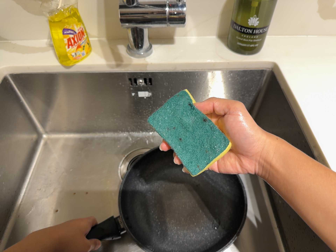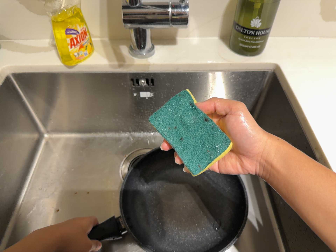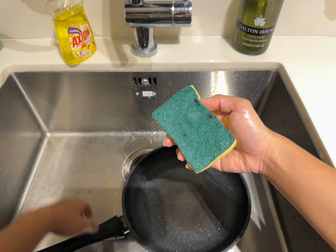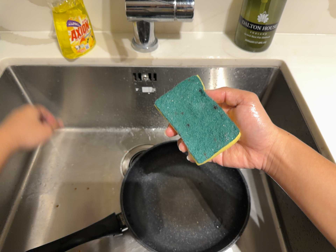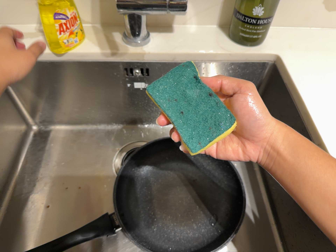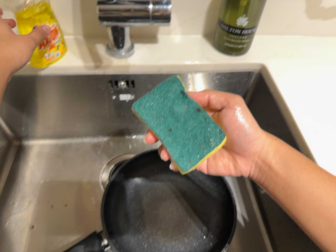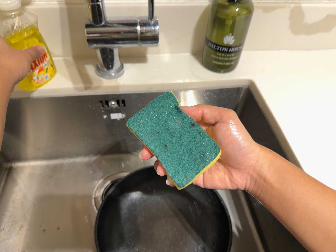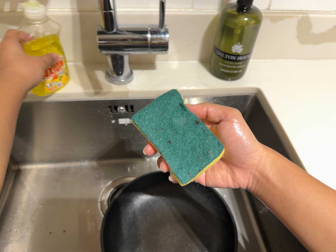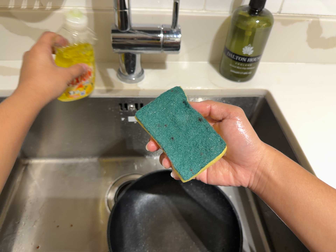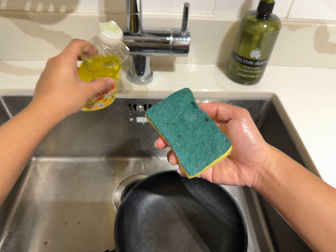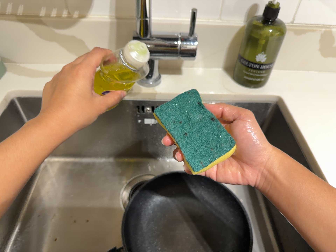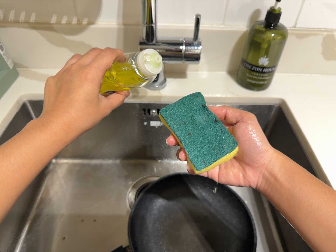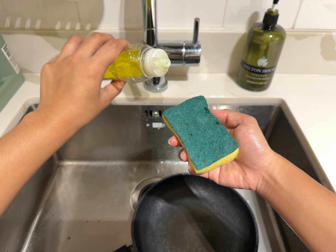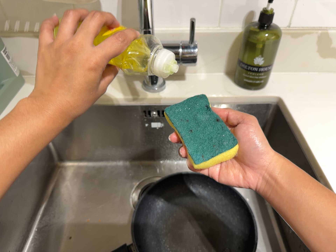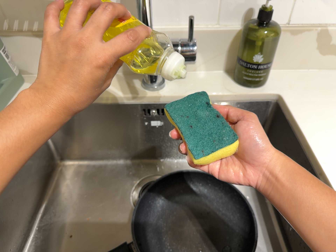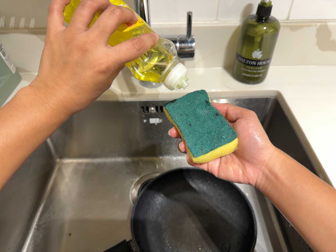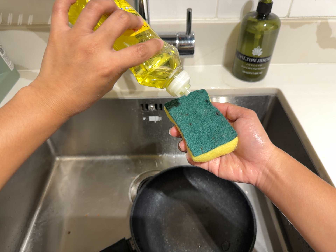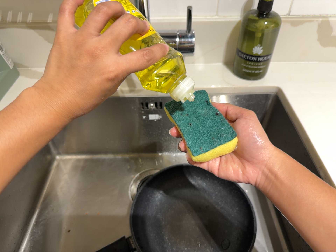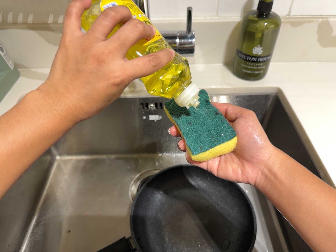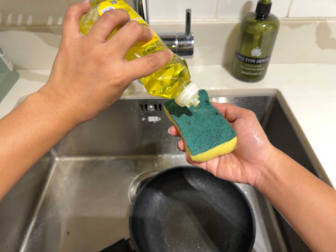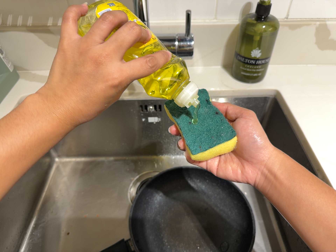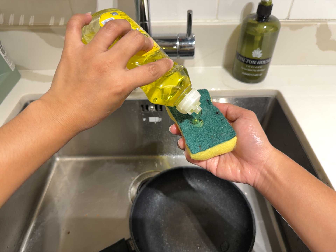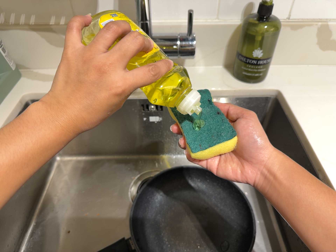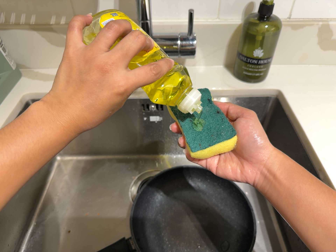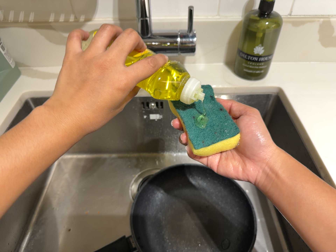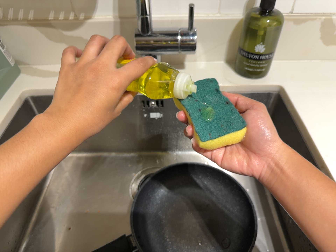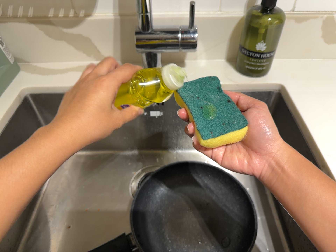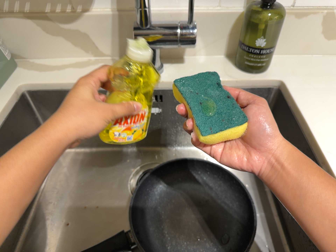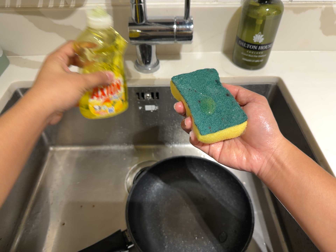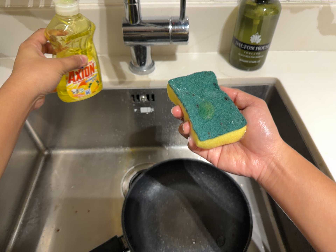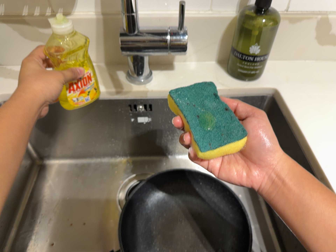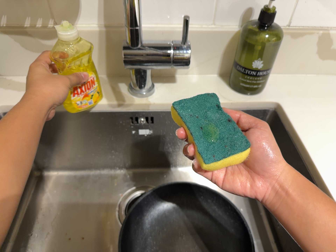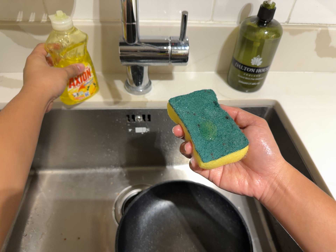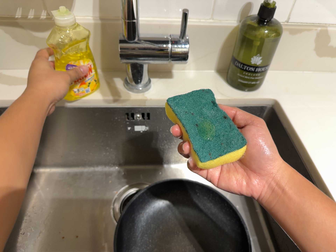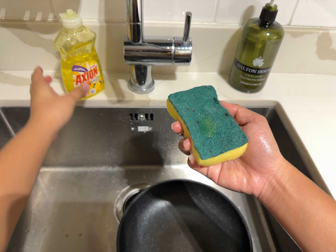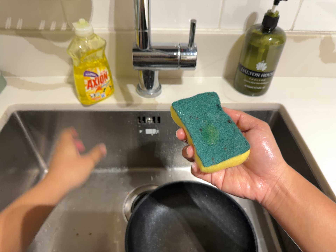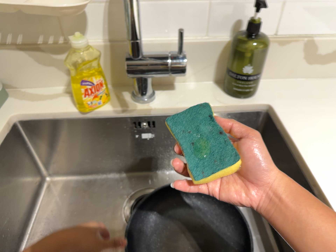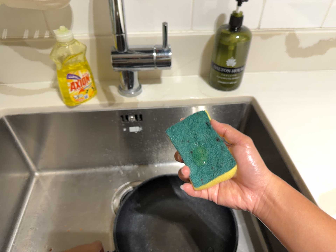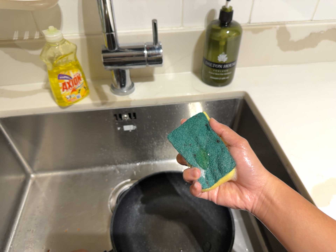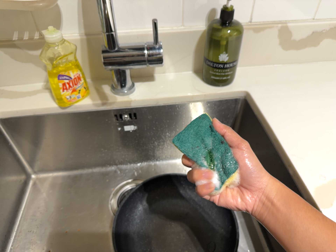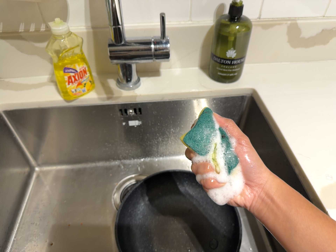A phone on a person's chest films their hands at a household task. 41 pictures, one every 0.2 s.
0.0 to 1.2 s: The camera shifts only a little, or ends up much as it began.
1.2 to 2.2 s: The camera travels backward, about 6 cm, so what stands in front gets smaller.
2.2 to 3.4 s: The camera shifts only a little, or ends up much as it began.
3.4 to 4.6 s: The camera keeps its place and its aim.
4.6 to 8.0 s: The camera shifts only a little, or ends up much as it began.
The film runs forward here.
